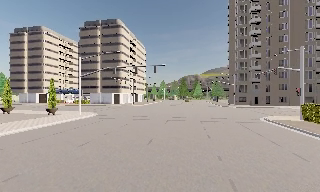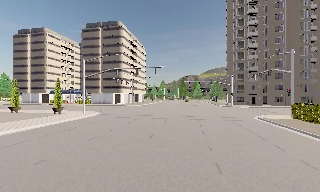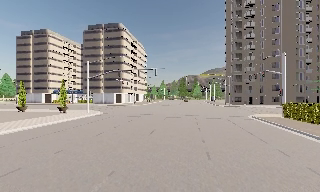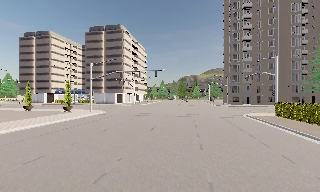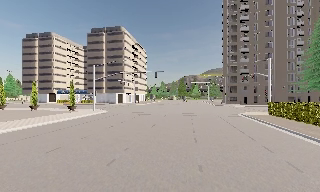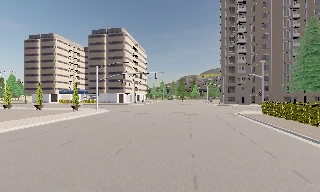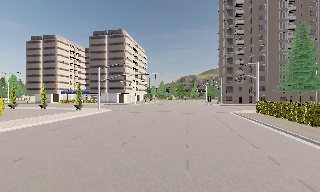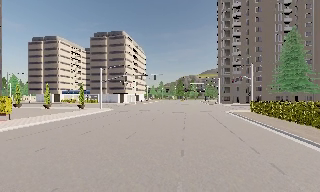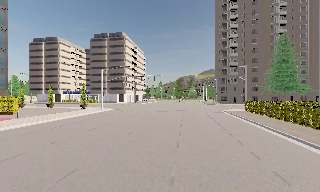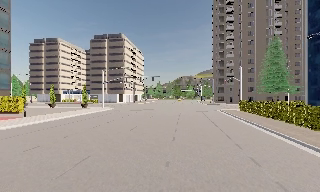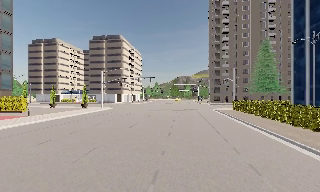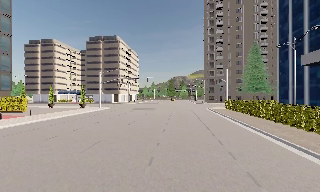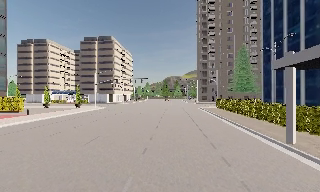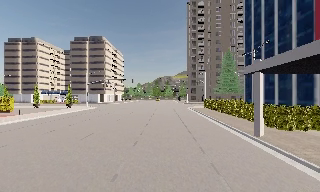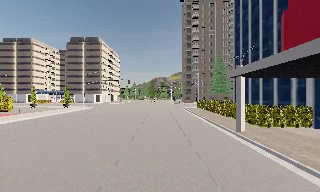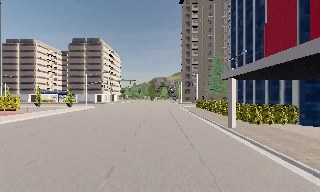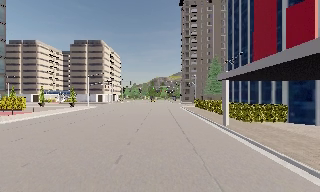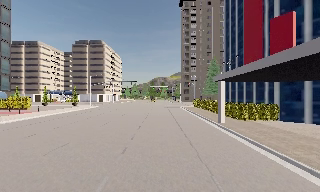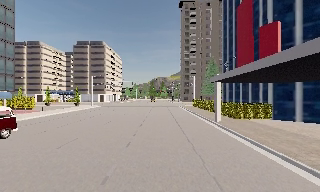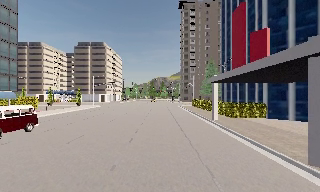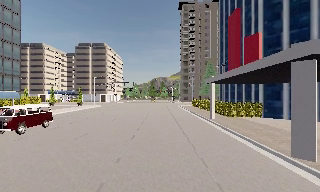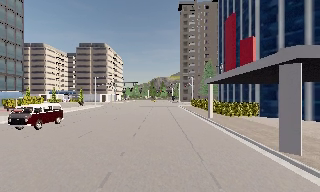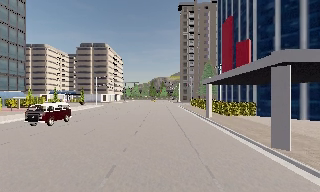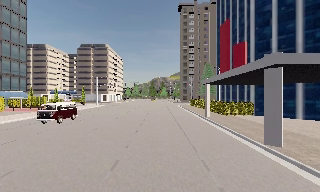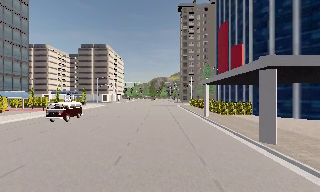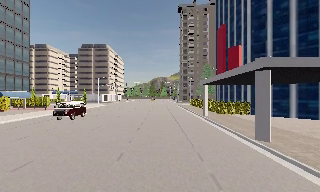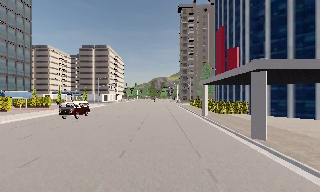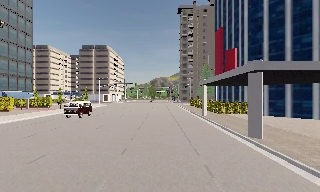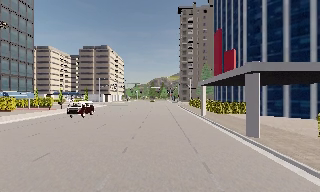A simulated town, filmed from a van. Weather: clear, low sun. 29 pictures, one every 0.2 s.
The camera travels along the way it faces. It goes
backward.
0.0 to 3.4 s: The camera pans to its right, which is clockwise from overhead, by about 10 degrees. It travels backward, about 20 m, so what stands in front gets smaller.
3.4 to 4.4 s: The camera travels backward, about 4 m, so what stands in front gets smaller. It loses speed.
4.4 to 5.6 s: The camera travels backward, about 2.5 m, so what stands in front gets smaller.
The film runs backward here.
